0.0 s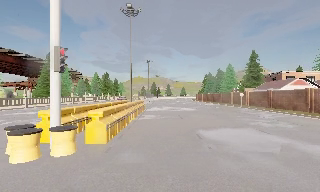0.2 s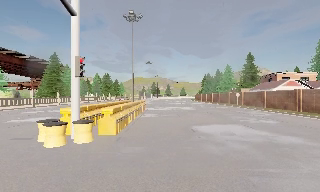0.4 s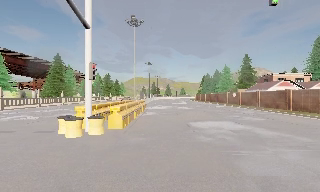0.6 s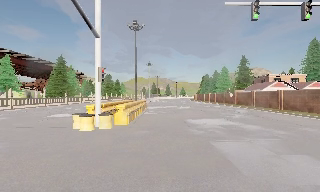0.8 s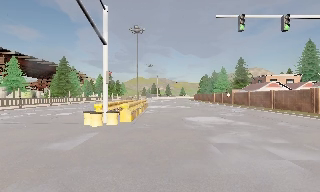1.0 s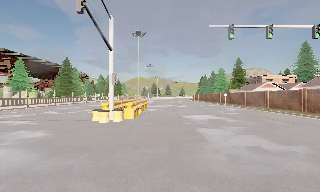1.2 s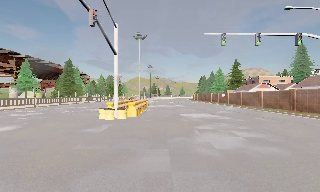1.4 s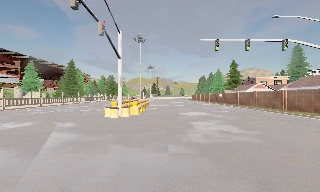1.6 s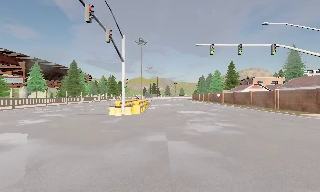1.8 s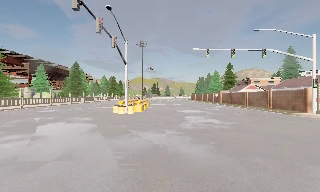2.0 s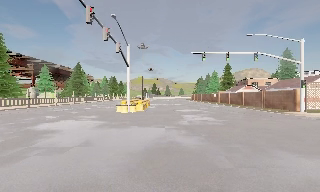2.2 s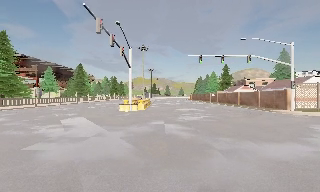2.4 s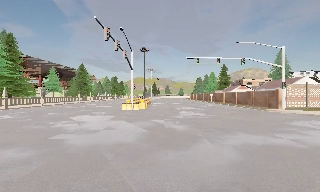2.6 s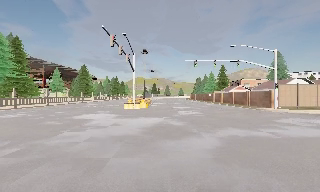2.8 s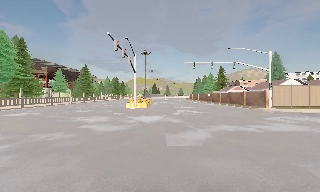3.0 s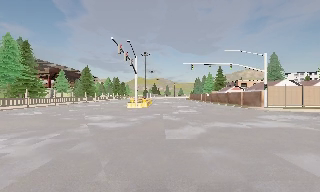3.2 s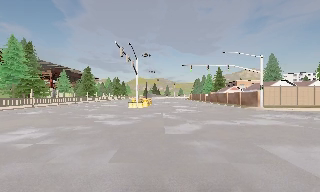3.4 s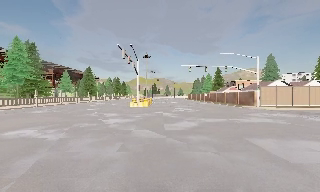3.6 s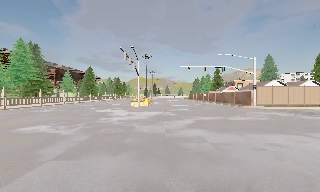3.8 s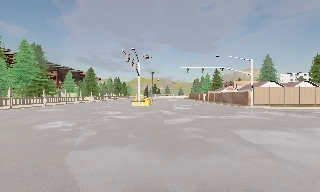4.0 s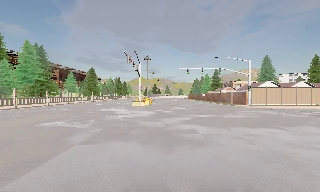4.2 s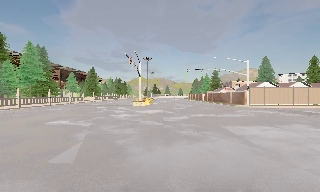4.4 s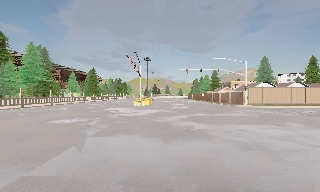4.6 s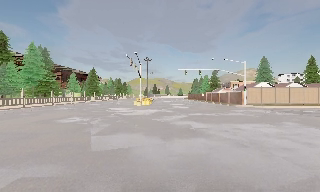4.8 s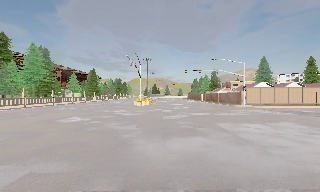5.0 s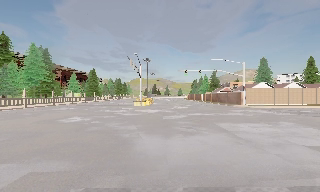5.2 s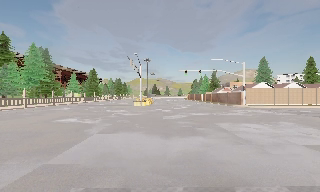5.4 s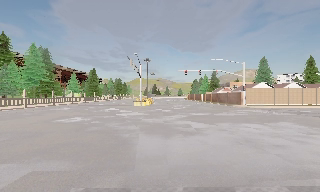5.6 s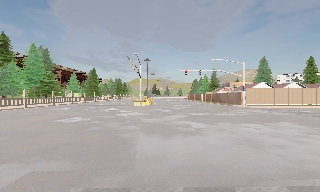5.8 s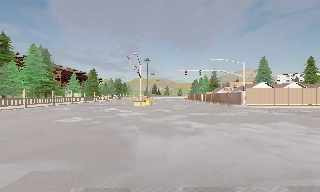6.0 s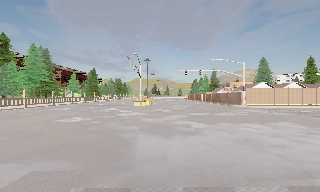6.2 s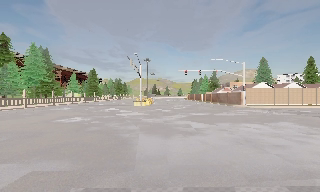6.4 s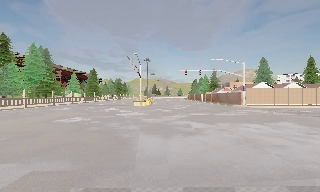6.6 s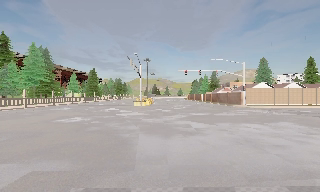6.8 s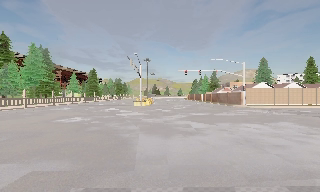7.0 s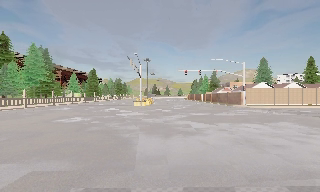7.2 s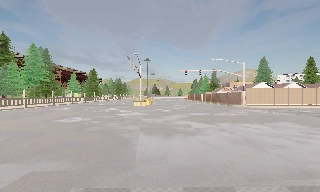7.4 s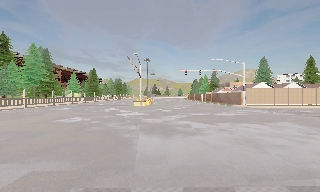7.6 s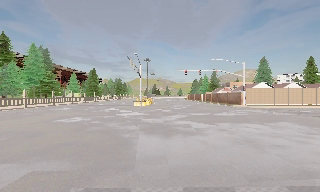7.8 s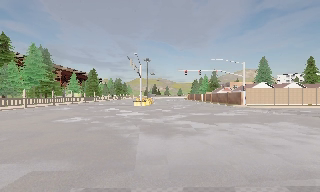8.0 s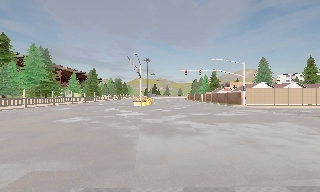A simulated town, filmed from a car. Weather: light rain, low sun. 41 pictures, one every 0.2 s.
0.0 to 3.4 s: The camera travels backward, about 20 m, so what stands in front gets smaller.
3.4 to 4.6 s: The camera travels backward, about 4 m, so what stands in front gets smaller. It loses speed.
4.6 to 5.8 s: The camera shifts only a little, or ends up much as it began.
5.8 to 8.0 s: The camera keeps its place and its aim.
The film runs backward here.
